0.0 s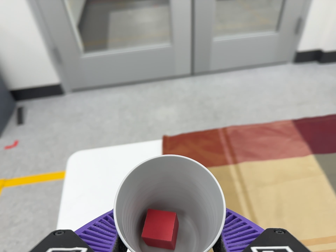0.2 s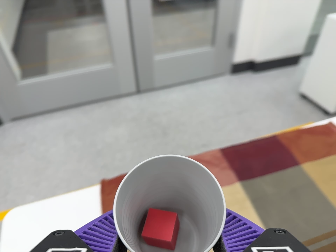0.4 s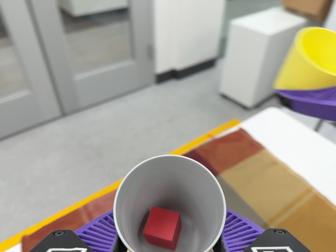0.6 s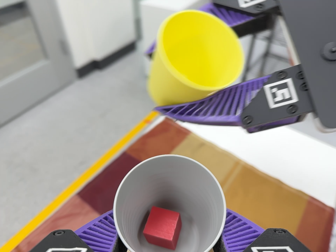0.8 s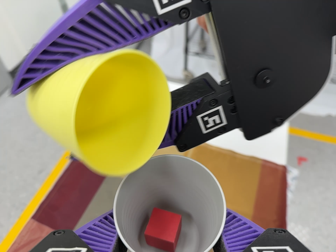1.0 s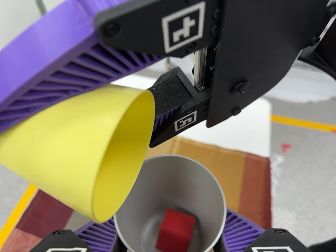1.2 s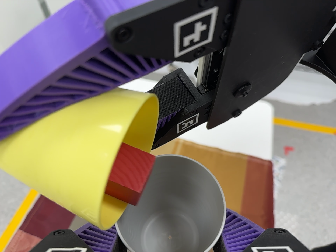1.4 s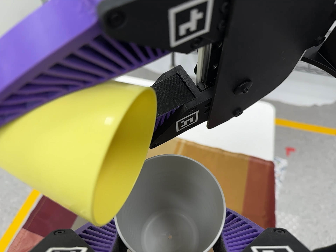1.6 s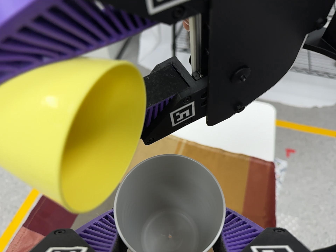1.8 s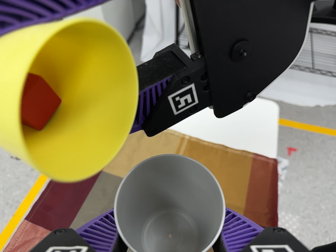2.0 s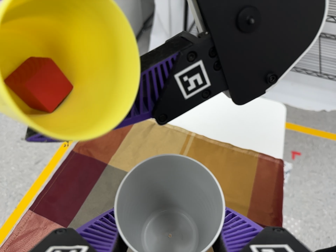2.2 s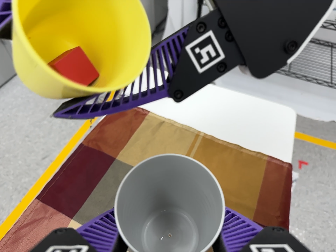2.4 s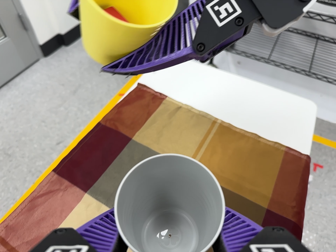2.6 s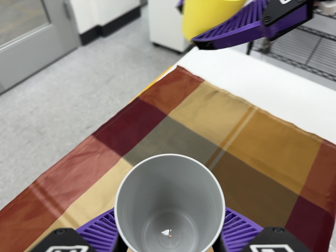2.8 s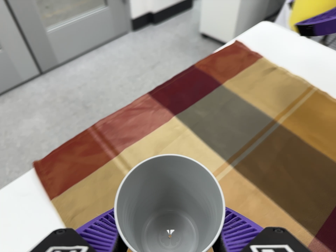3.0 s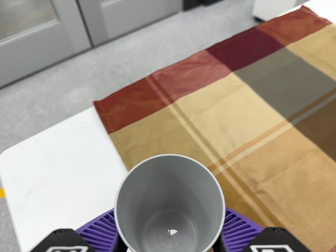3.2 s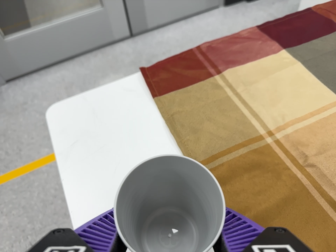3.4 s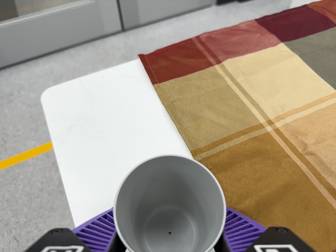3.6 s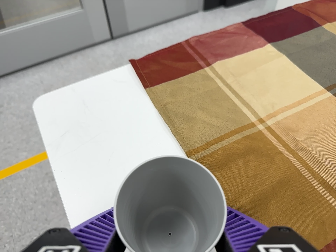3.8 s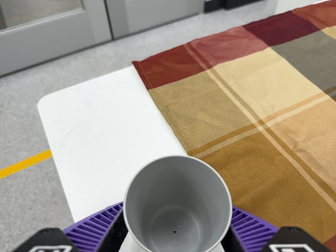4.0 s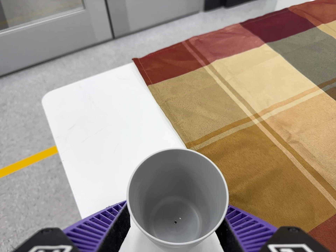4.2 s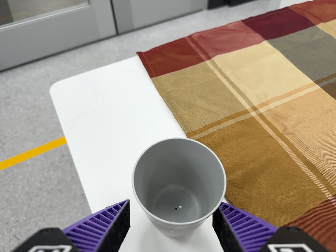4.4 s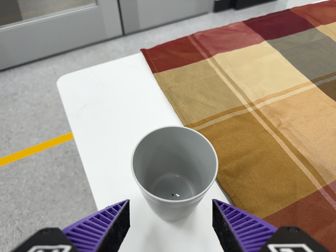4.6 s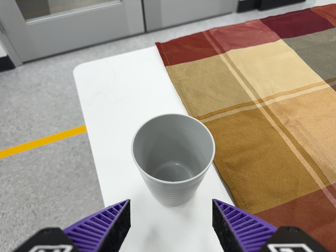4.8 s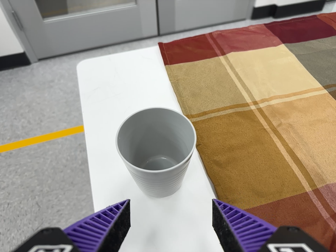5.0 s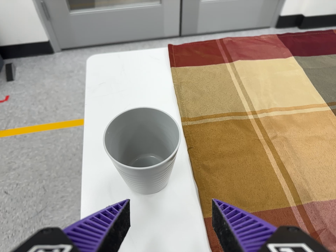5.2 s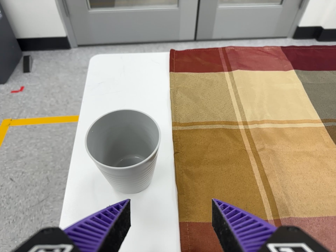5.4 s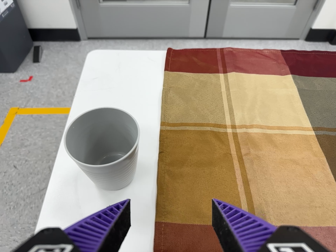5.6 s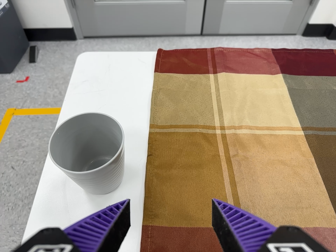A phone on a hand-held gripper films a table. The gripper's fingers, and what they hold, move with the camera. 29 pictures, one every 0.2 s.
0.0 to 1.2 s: The camera swings to its right by about 50 degrees, and the scene slides to the left. It travels toward the top of its view and to its right, about 20 cm, so close, fixed things drift downward. It rolls about its line of sight by about 45 degrees, and the scene rotates counterclockwise.
1.2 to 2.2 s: The camera shifts only a little, or ends up much as it began.
2.2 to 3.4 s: The camera swings to its left by about 25 degrees, and the scene slides to the right. It travels toward the bottom of its view and to its left, about 30 cm, so close, fixed things drift upward. It rolls about its line of sight by about 30 degrees, and the scene rotates clockwise.
3.4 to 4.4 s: The camera travels backward, about 6 cm, so what stands in front gets smaller.
4.4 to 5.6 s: The camera pans to its left by about 15 degrees. It travels to its right, about 16 cm. It rolls about its line of sight by about 20 degrees, and the scene rotates clockwise.
The film runs backward here.
